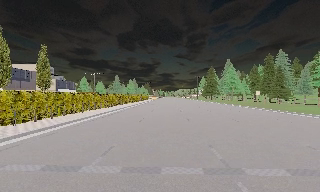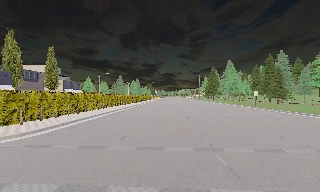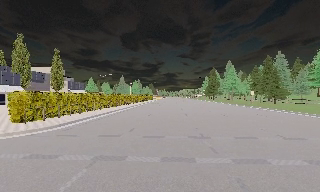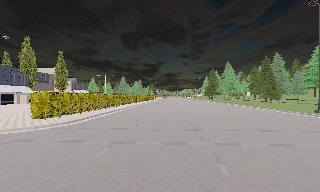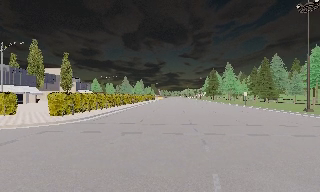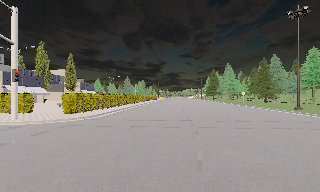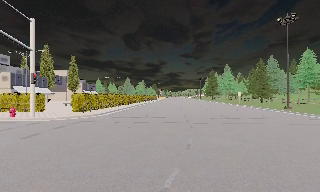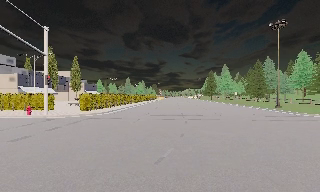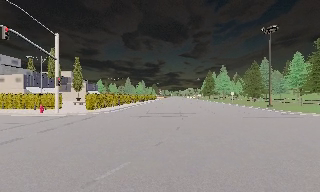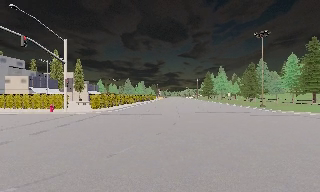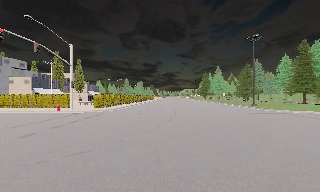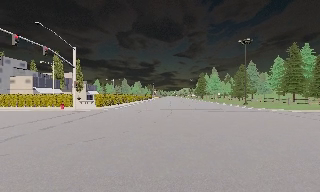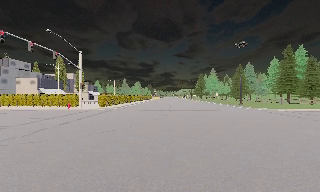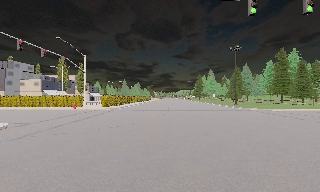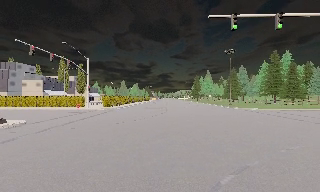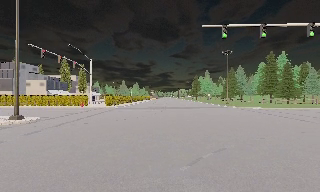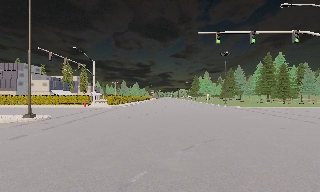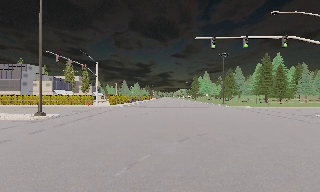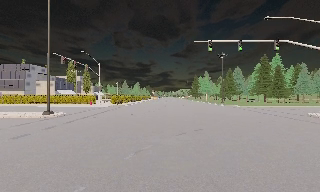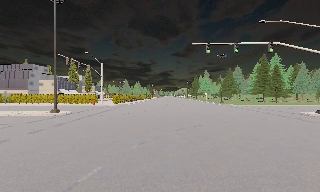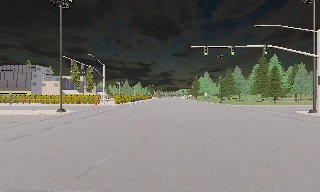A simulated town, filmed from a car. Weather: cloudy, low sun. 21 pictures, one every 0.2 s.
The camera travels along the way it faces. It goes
backward.
0.0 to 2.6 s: The camera travels backward, about 20 m, so what stands in front gets smaller.
2.6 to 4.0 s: The camera travels backward, about 8 m, so what stands in front gets smaller. It loses speed.
The film runs backward here.
